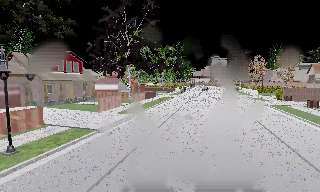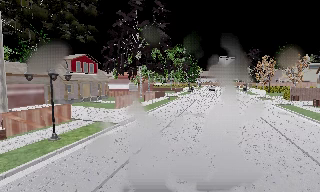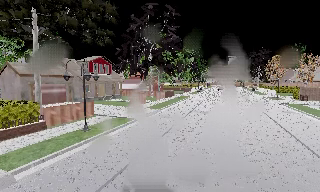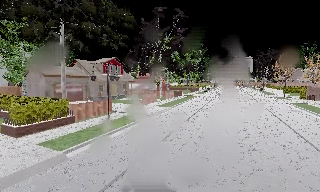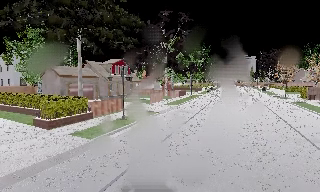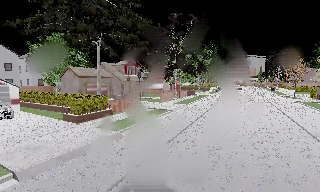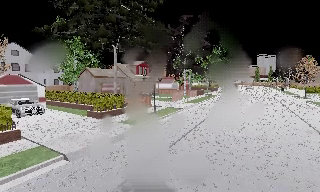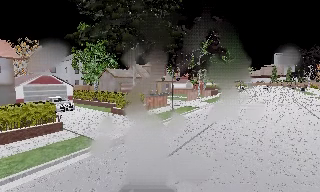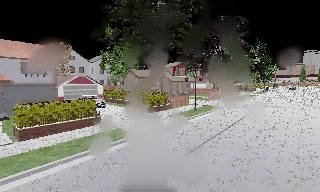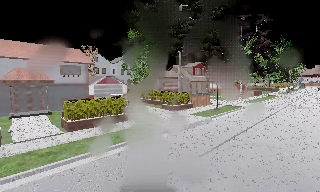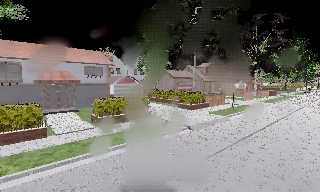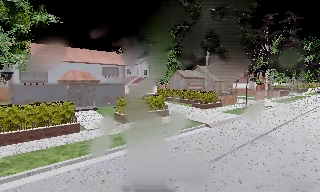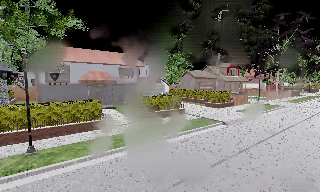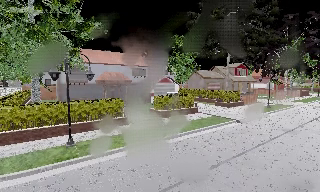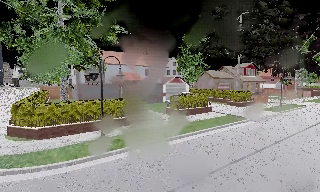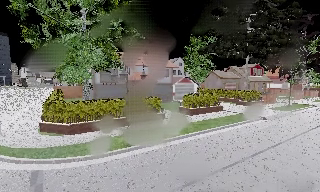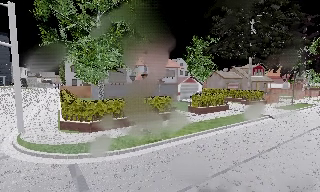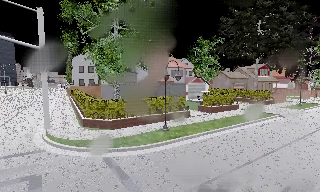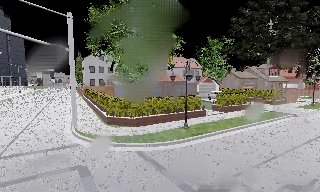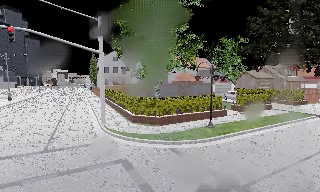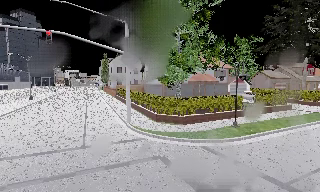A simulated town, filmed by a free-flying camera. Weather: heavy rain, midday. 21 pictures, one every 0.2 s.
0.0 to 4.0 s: The camera swings to its left by about 50 degrees, and the scene slides to the right. It travels backward and to its left, about 25 m.
The film runs backward here.
